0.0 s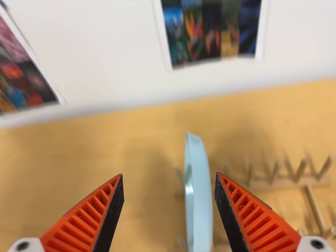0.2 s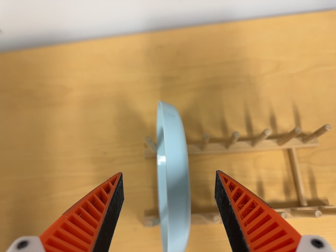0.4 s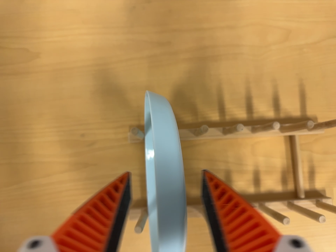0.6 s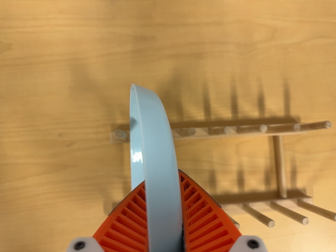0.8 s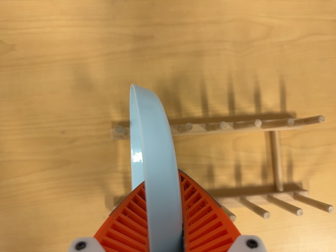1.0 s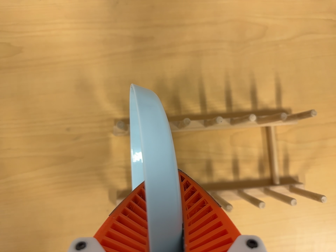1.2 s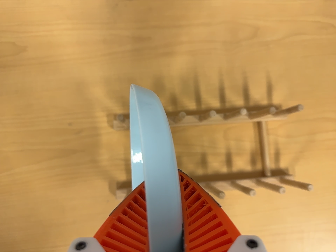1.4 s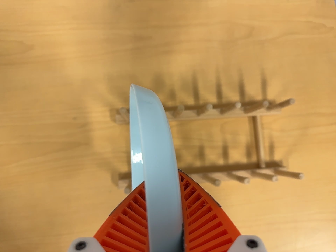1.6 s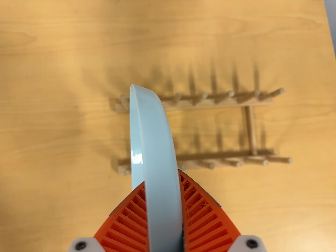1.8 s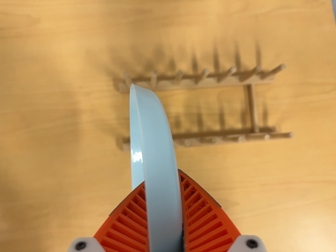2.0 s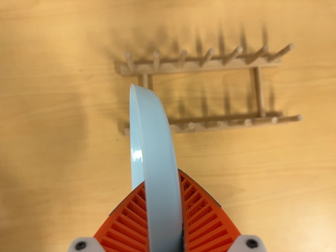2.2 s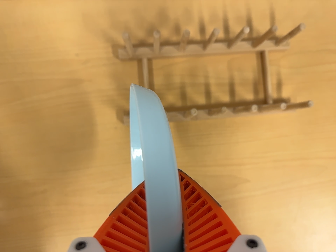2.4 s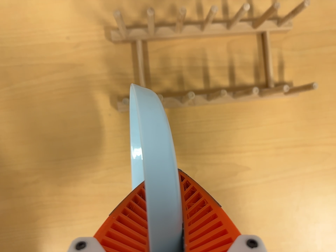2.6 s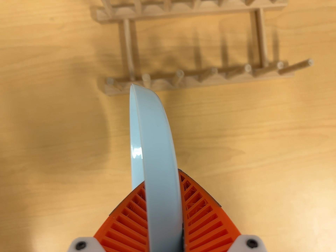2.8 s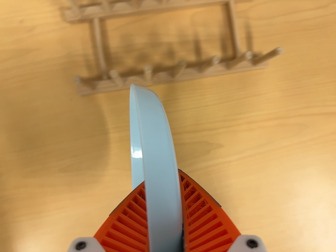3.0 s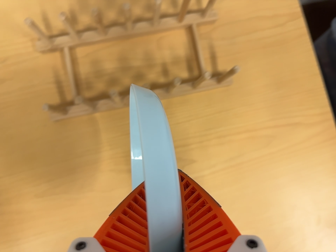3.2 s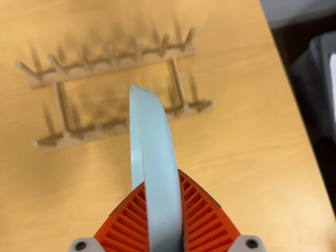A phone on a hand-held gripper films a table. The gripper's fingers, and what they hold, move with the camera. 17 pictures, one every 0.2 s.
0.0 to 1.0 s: The scene slides to the left, as the camera pans about 15 degrees to its right. It travels toward the top of its view and forward, about 18 cm. Its aim tips toward the bottom of its view by about 35 degrees.
1.0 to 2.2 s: The camera travels toward the bottom of its view, about 10 cm, so close, fixed things drift upward.
2.2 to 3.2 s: The camera travels to its right, about 10 cm, so close, fixed things drift to the left. It rolls about its line of sight by about 10 degrees, and the scene rotates counterclockwise.
The film runs backward here.
